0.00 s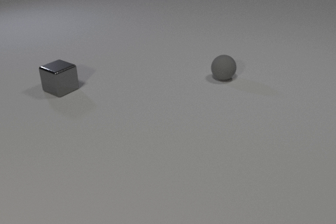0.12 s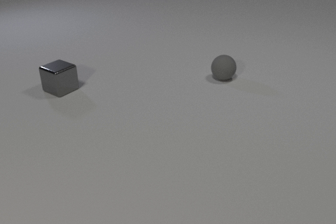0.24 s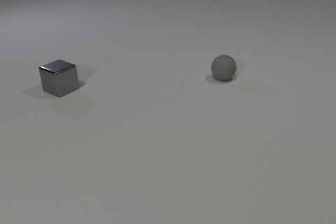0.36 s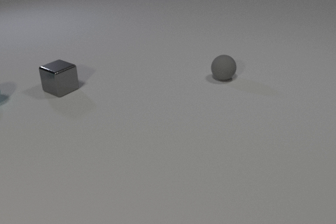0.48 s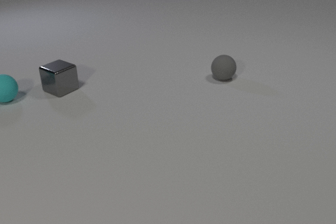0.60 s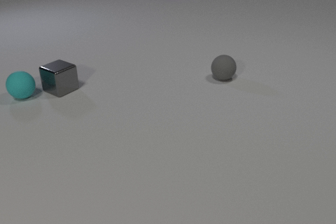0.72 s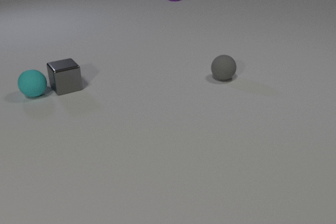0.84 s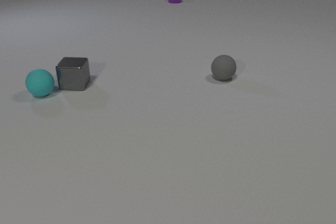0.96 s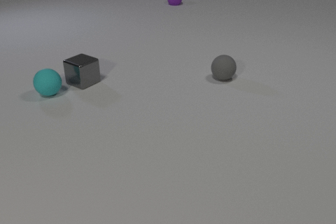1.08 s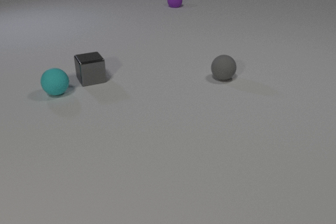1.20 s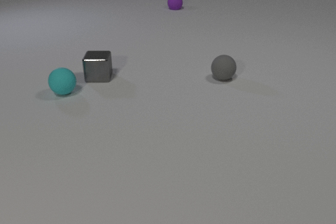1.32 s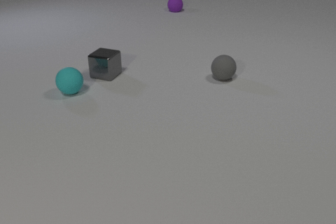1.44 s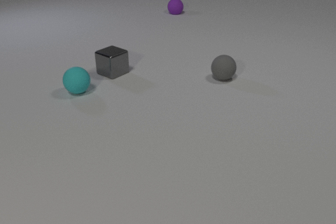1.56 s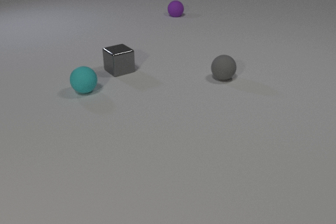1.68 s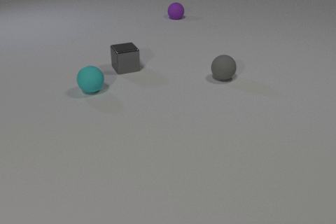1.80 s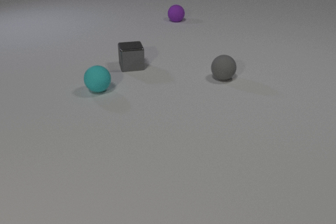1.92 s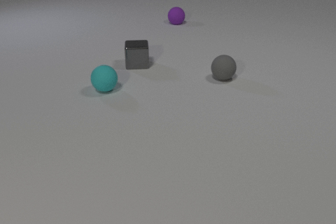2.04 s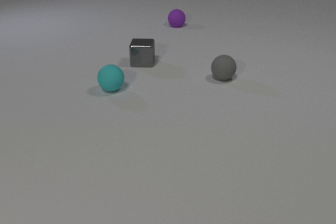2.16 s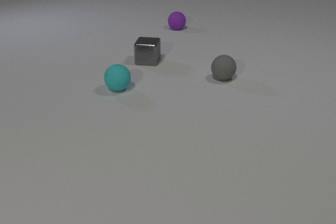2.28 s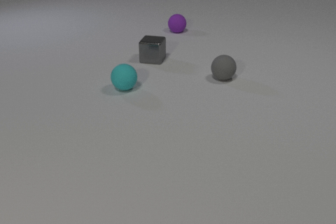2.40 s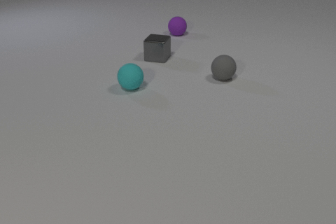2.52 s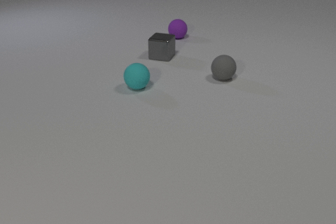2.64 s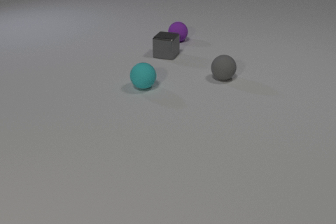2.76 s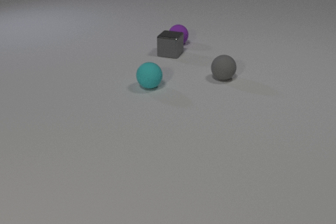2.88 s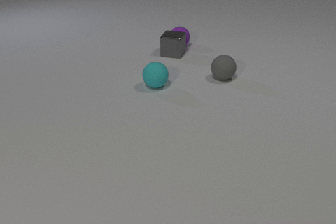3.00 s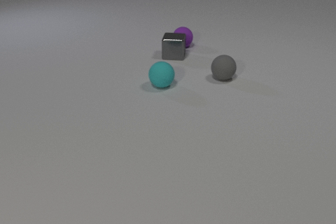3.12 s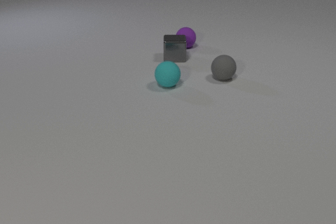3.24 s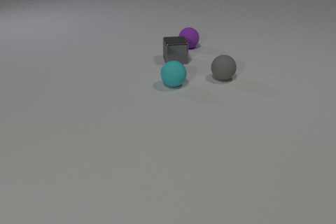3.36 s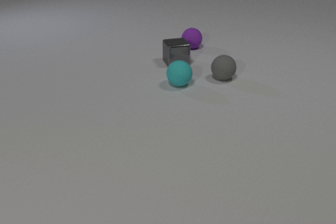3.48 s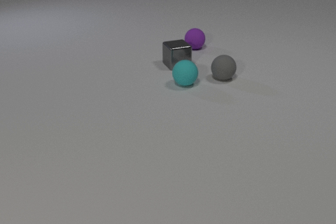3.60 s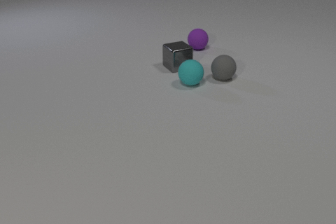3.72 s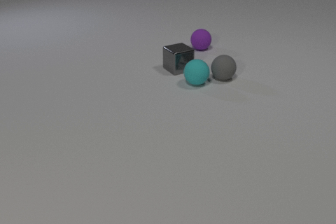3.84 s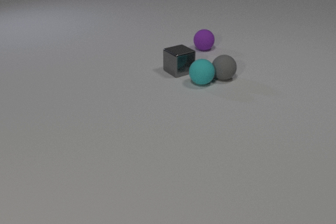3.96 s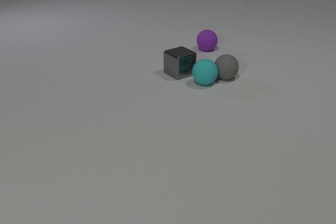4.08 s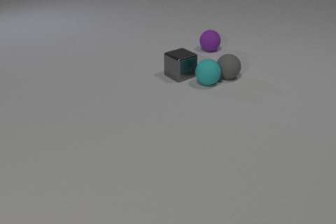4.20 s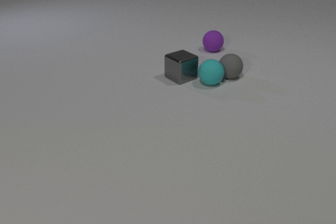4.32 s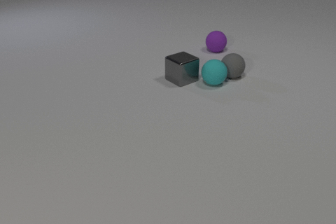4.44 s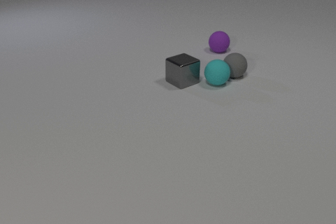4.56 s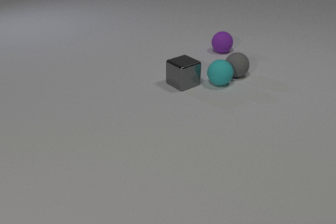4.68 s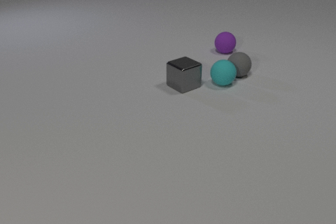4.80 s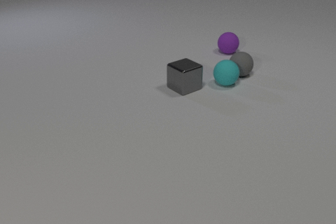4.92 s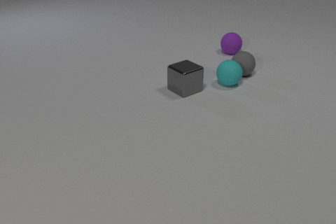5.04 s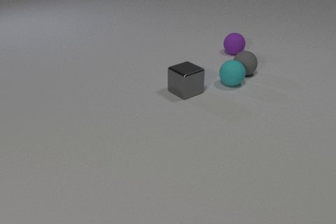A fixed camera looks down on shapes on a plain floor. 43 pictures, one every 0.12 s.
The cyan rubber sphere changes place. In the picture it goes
to the right.
The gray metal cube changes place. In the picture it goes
to the right.
0.00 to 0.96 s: The cyan rubber sphere comes in at the left edge, rolls to the right. The gray metal cube slides to the right and away from the camera. The purple rubber sphere comes in at the top edge, rolls toward the camera. The cyan rubber sphere and the gray metal cube collide.
0.96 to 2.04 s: The cyan rubber sphere rolls to the right. The gray metal cube slides to the right and away from the camera. The purple rubber sphere rolls toward the camera.
2.04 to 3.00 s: The cyan rubber sphere rolls to the right. The gray metal cube slides to the right and away from the camera. The purple rubber sphere rolls toward the camera. The gray metal cube and the purple rubber sphere collide.
3.00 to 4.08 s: The cyan rubber sphere rolls to the right. The gray metal cube slides toward the camera. The purple rubber sphere rolls to the right. The cyan rubber sphere and the gray rubber sphere collide.
4.08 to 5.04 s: The cyan rubber sphere rolls to the right. The gray metal cube slides toward the camera. The gray rubber sphere rolls to the right and away from the camera. The purple rubber sphere rolls to the right.
What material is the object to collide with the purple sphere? metal.
What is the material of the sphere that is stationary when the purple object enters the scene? rubber.
Are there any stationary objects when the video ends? no.
